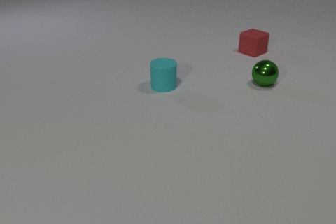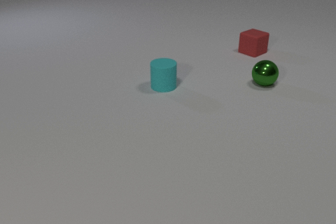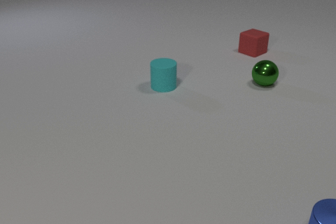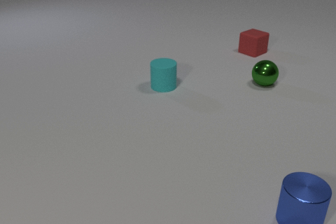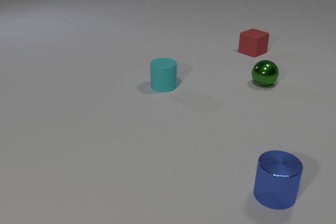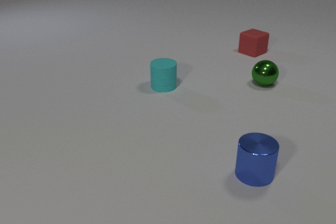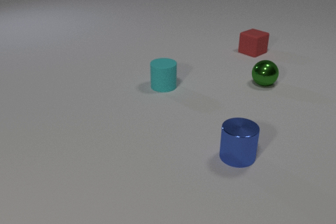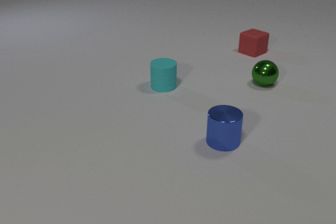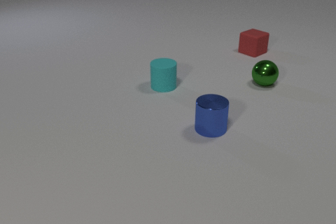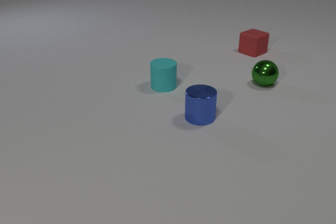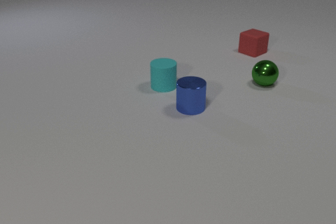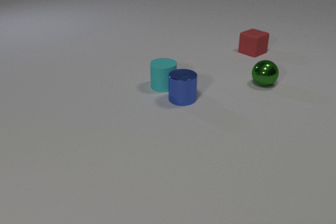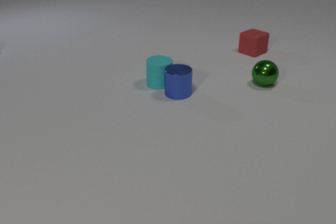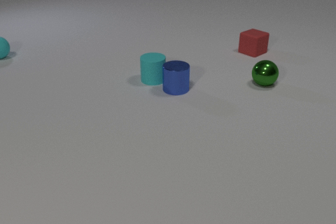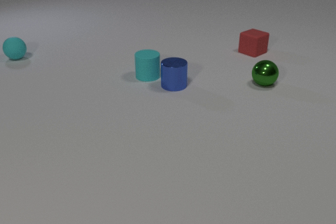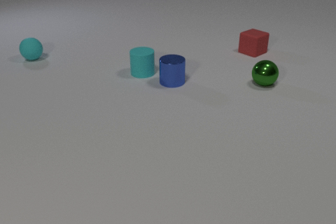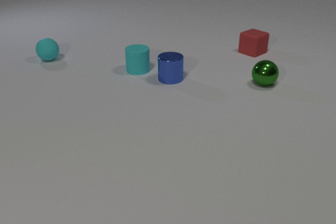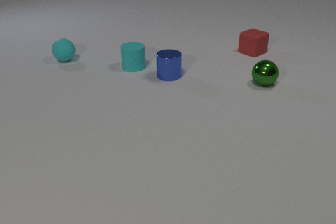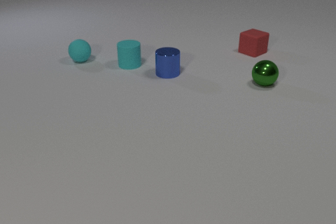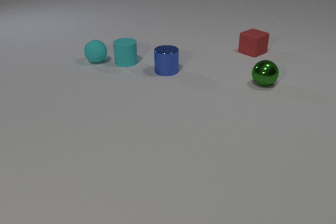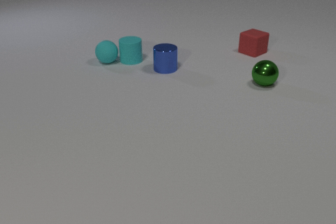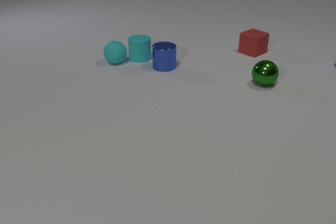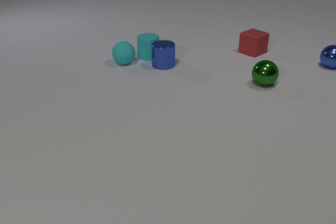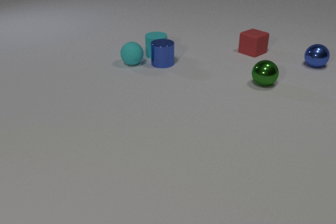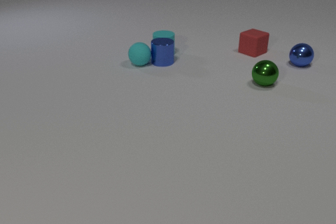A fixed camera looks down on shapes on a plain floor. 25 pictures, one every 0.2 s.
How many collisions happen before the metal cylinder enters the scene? 0.
What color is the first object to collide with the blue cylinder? cyan.
How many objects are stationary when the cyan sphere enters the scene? 2.
0.0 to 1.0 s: The blue metal cylinder comes in at the bottom edge, slides away from the camera and to the left.
1.0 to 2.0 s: The blue metal cylinder slides away from the camera and to the left.
2.0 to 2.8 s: The blue metal cylinder slides away from the camera. The cyan rubber cylinder slides away from the camera and to the left. The cyan rubber sphere comes in at the left edge, rolls to the right and toward the camera. The blue metal cylinder and the cyan rubber cylinder collide.
2.8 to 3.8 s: The blue metal cylinder slides away from the camera. The cyan rubber cylinder slides away from the camera and to the left. The cyan rubber sphere rolls to the right and toward the camera.
3.8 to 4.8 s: The blue metal cylinder slides away from the camera. The cyan rubber cylinder slides to the right and away from the camera. The cyan rubber sphere rolls to the right. The blue metal sphere comes in at the right edge, rolls to the left. The cyan rubber cylinder and the cyan rubber sphere collide. The blue metal cylinder and the cyan rubber sphere collide.
